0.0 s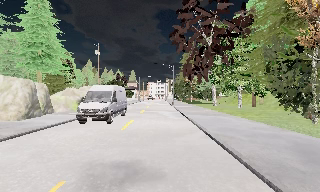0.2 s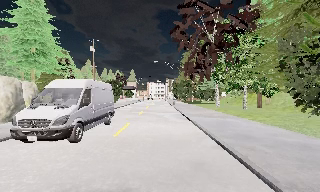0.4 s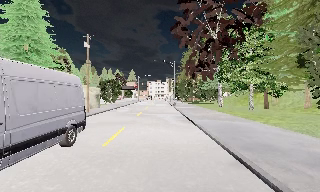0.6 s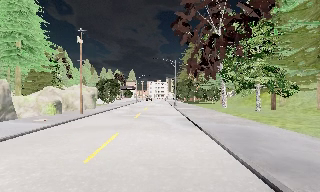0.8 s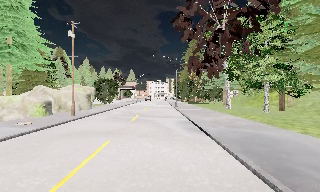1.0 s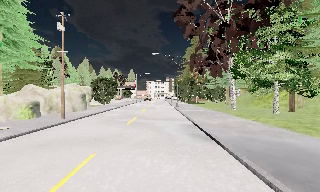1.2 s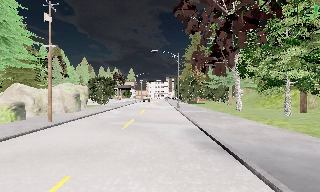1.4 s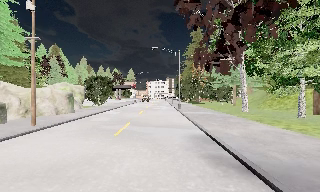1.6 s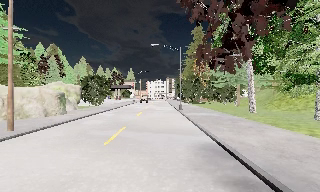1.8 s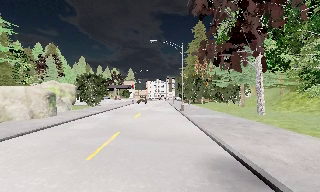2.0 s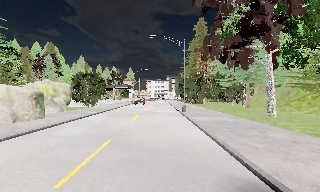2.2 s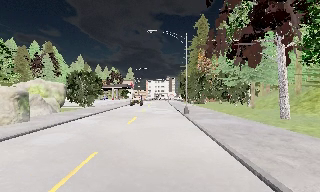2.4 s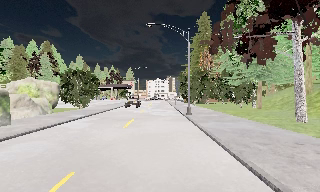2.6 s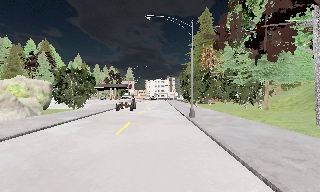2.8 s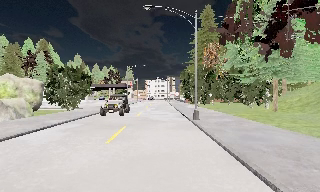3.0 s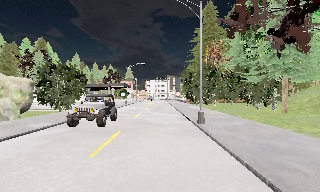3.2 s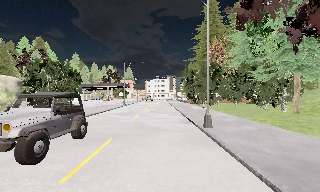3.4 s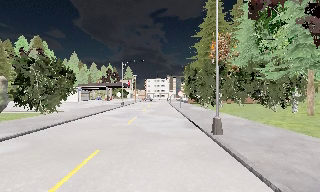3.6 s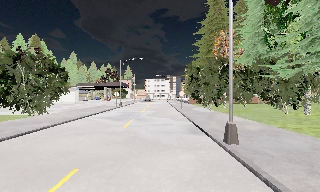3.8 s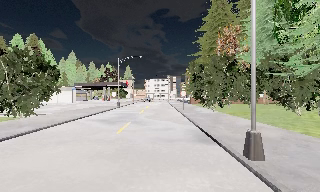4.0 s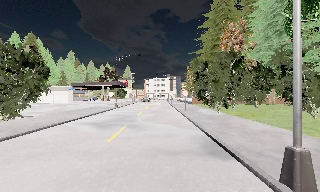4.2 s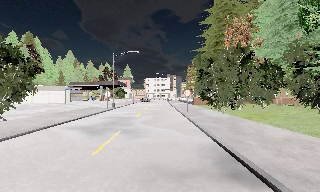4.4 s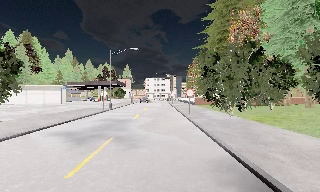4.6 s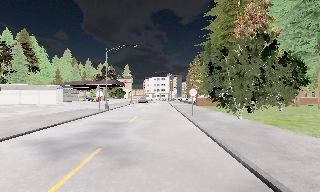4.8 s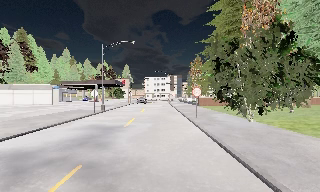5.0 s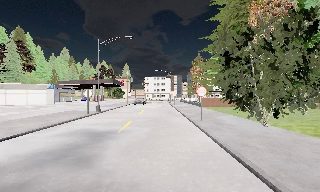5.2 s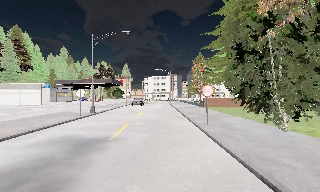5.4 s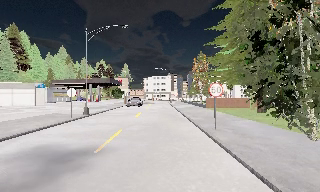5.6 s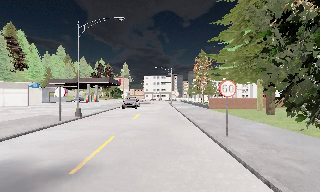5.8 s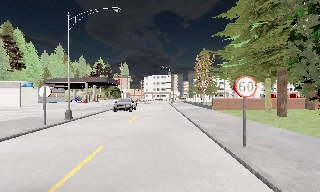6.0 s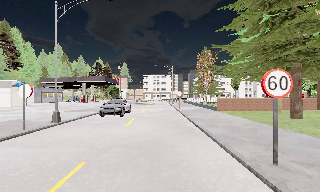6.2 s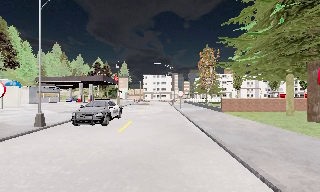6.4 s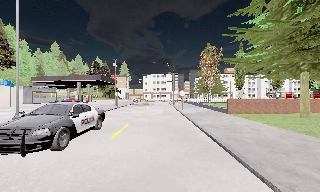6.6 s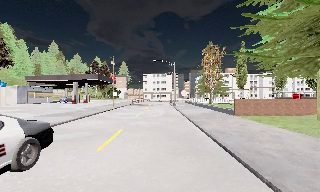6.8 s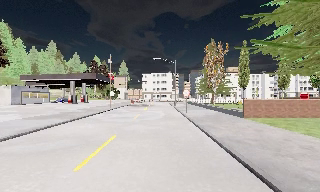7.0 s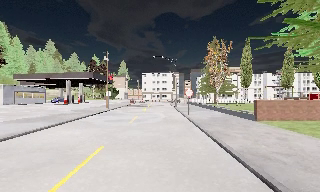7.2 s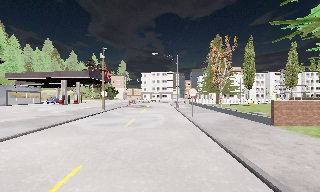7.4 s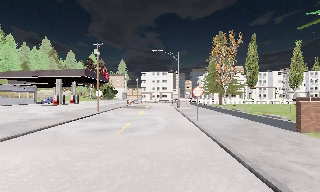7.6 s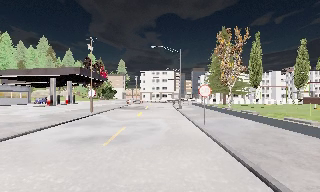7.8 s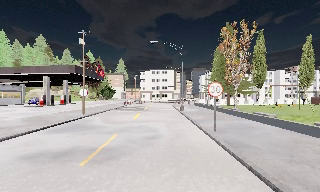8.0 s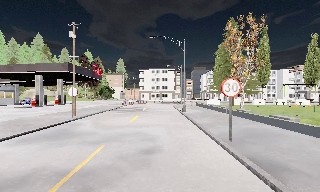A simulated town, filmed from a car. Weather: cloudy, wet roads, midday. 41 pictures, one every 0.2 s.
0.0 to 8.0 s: The camera travels forward, about 55 m, so what stands in front looms larger.
The film runs forward here.
